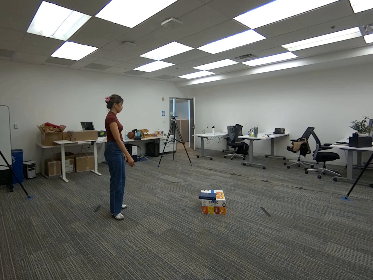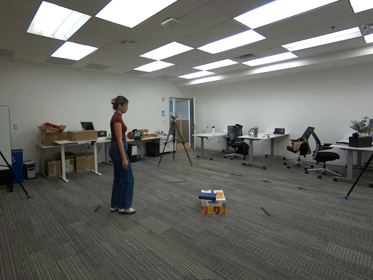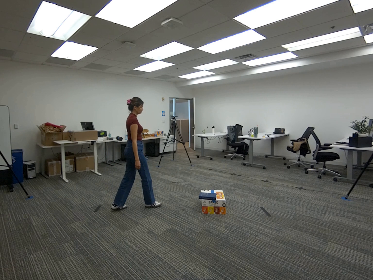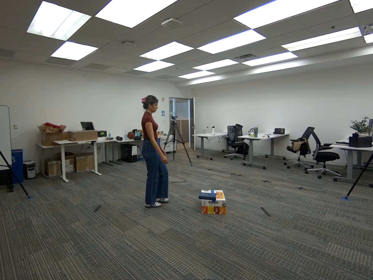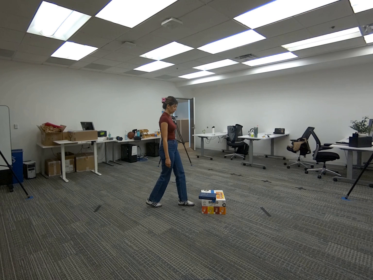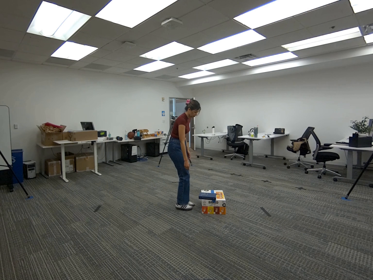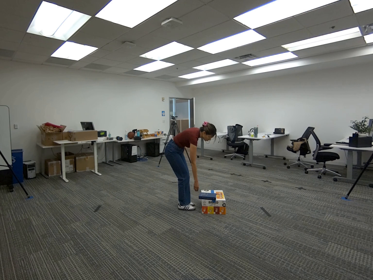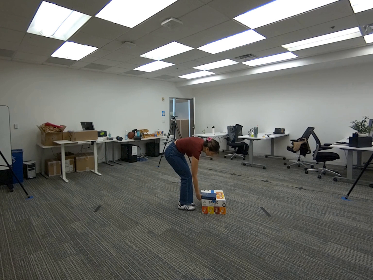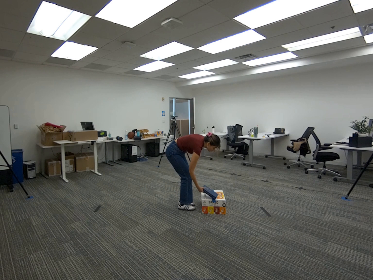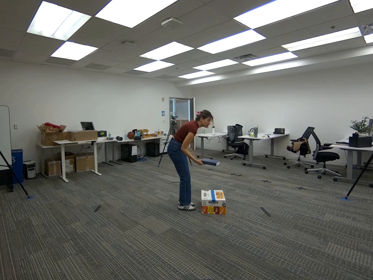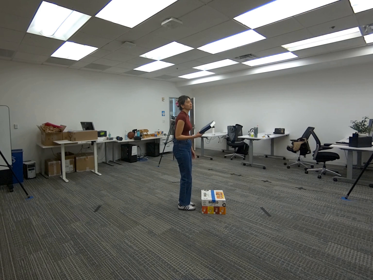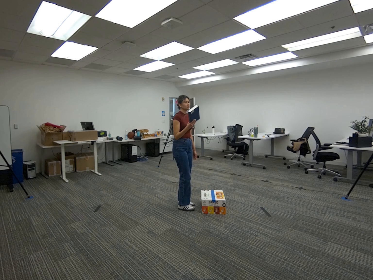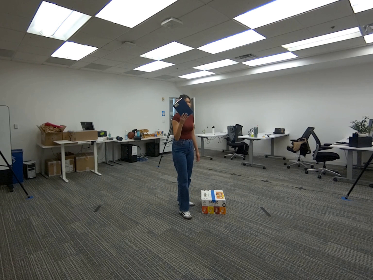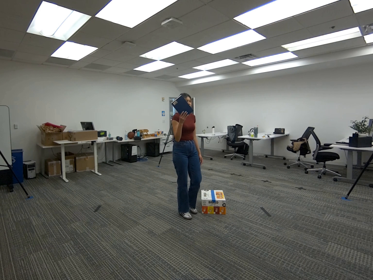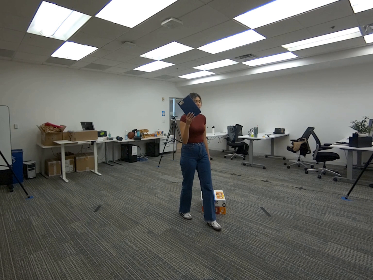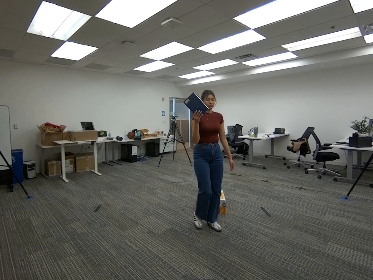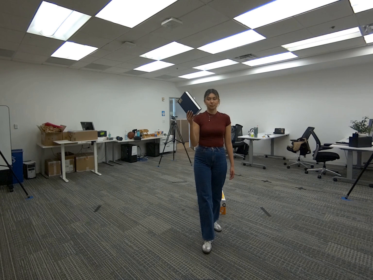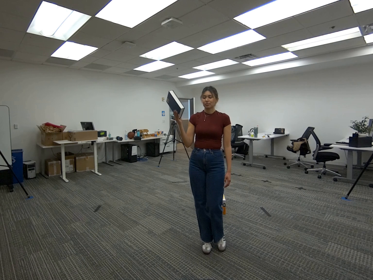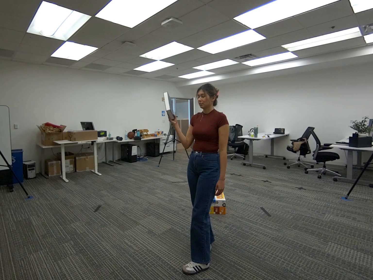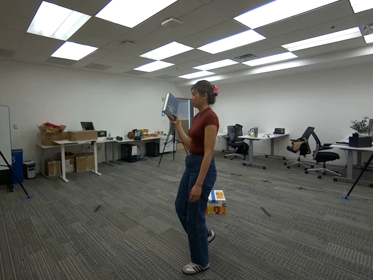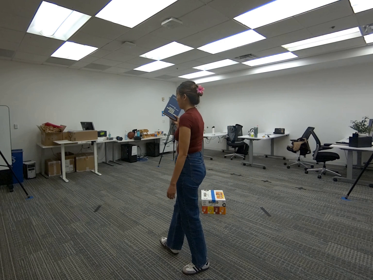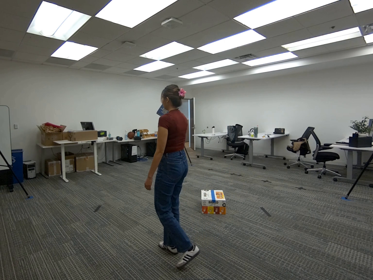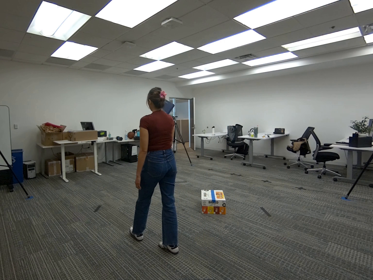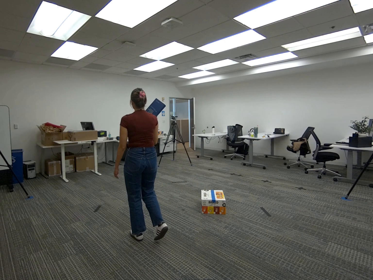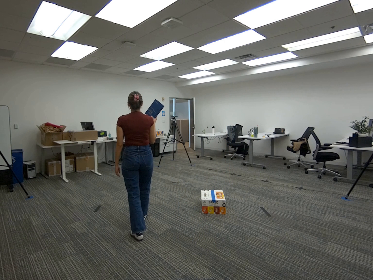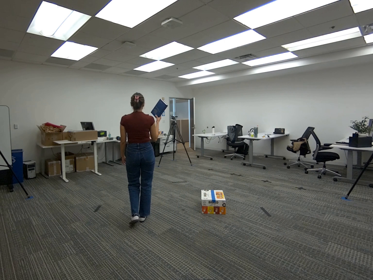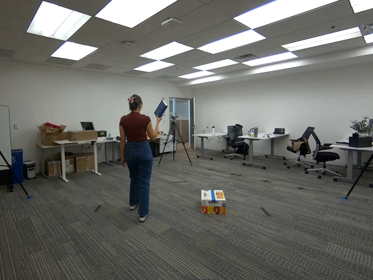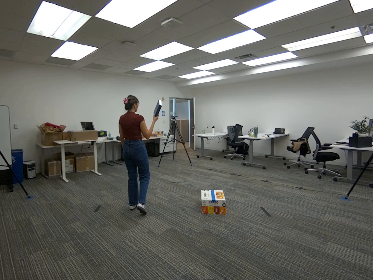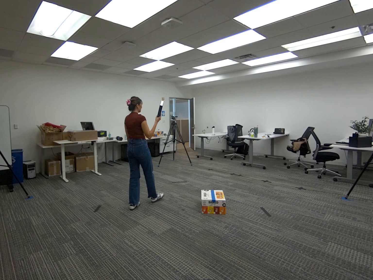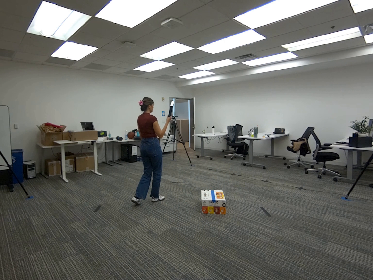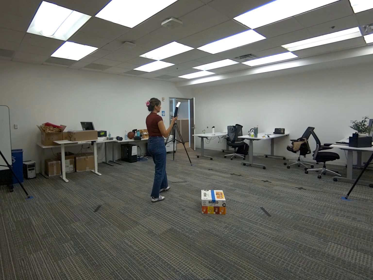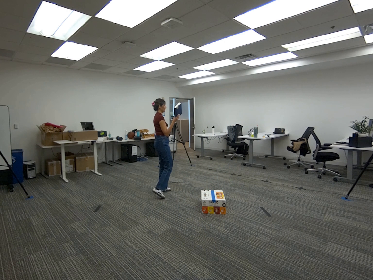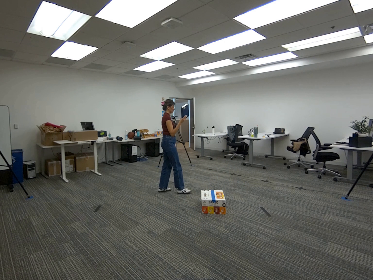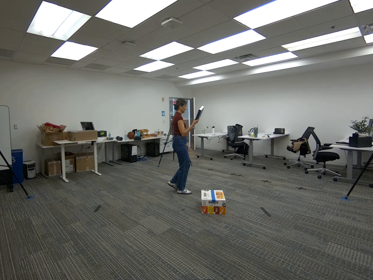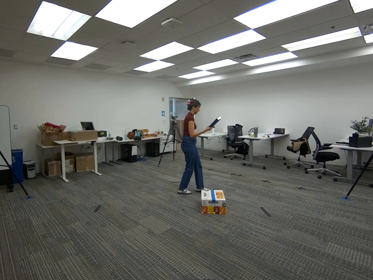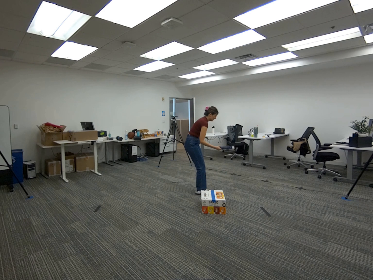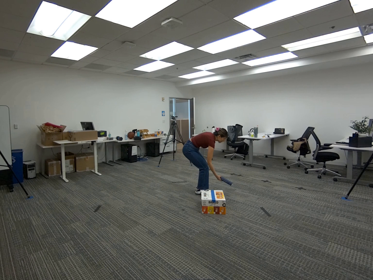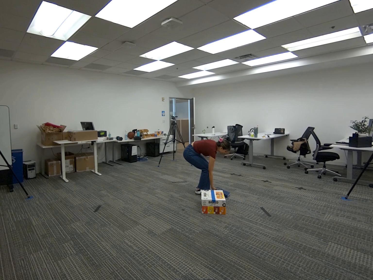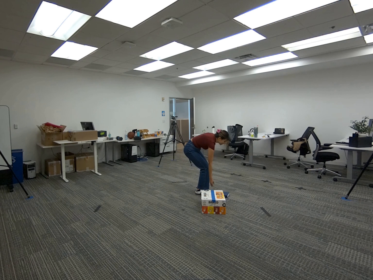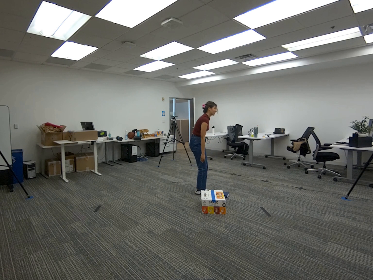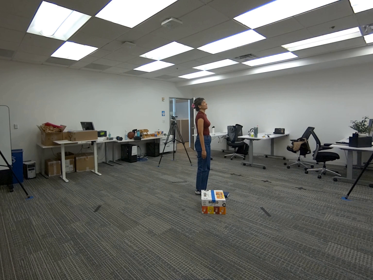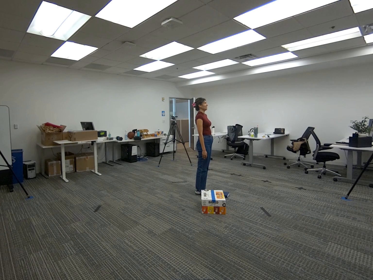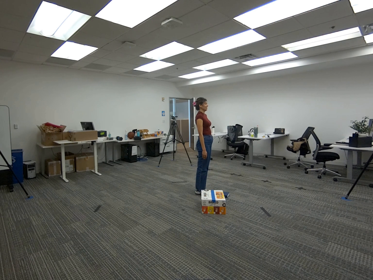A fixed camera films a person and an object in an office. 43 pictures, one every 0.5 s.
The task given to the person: Walk to the dark blue book on the snack box, use your right hand to pick up the book, walk around and place the book on the floor.
